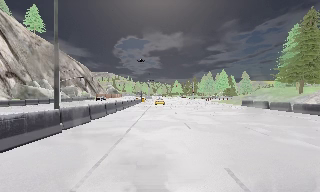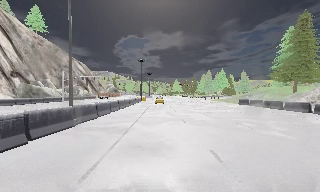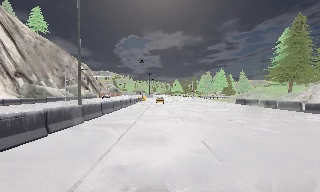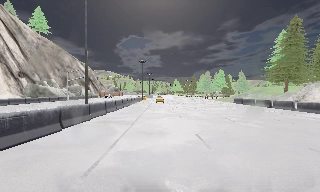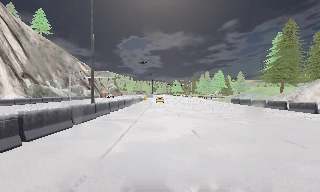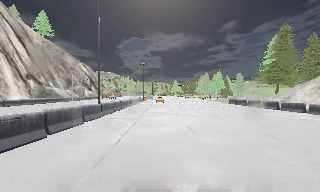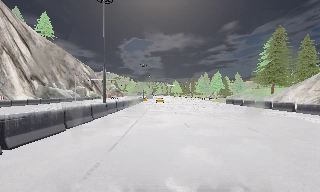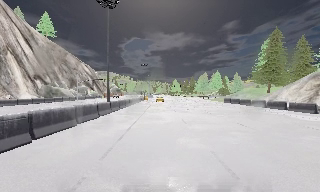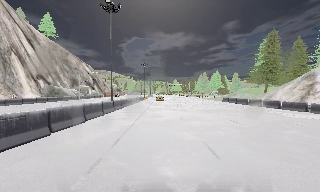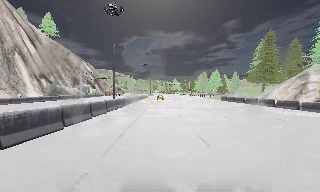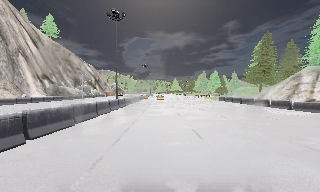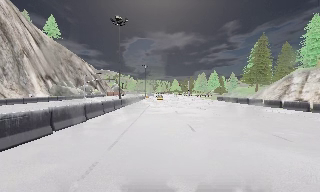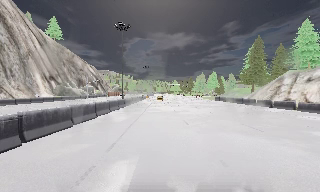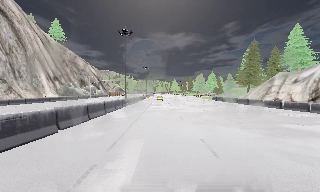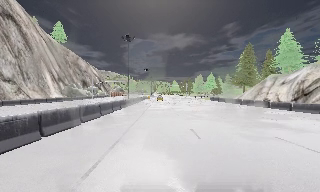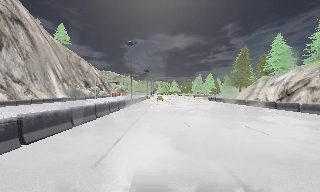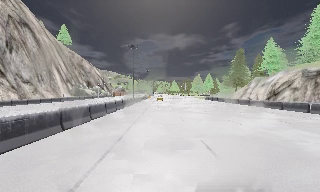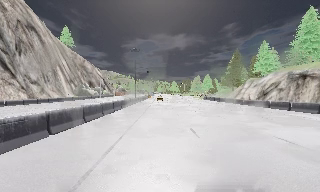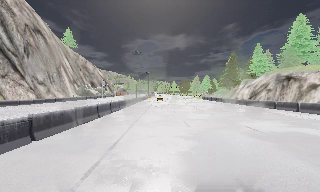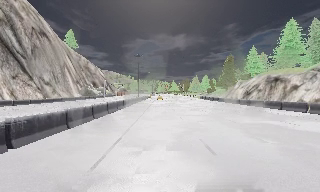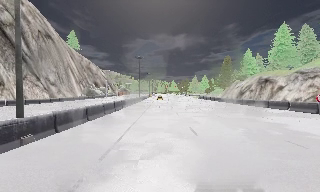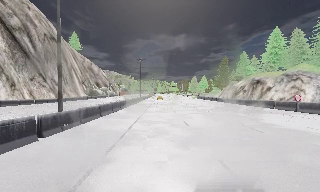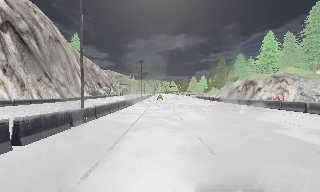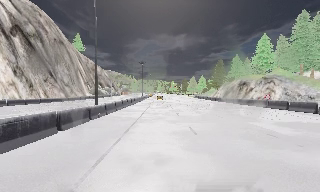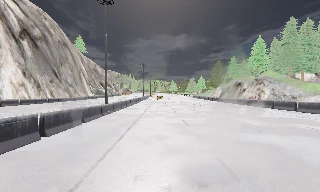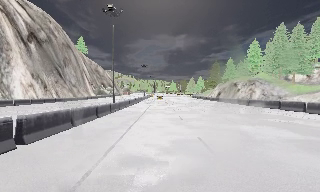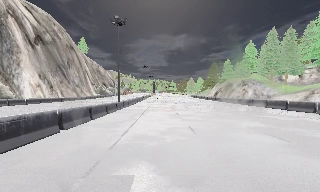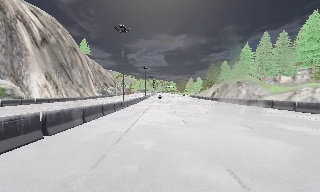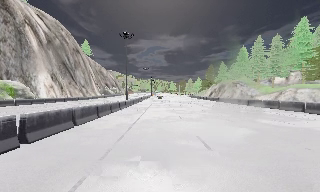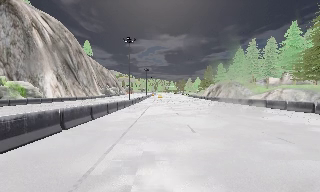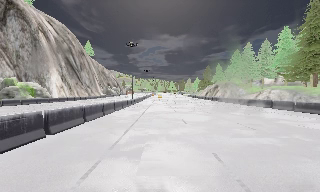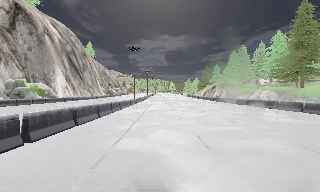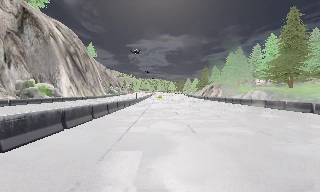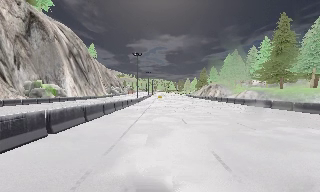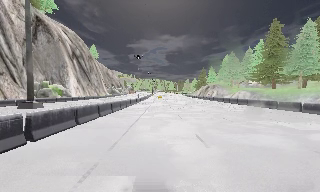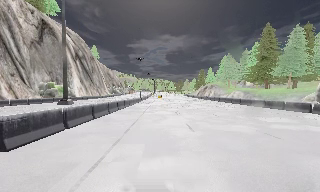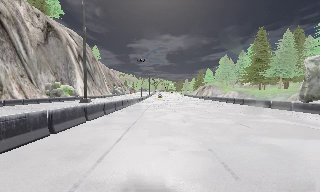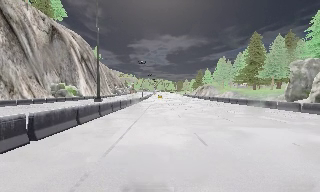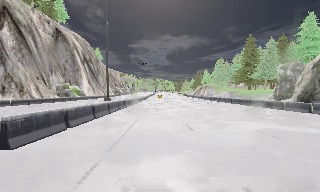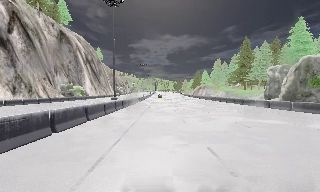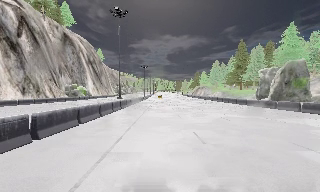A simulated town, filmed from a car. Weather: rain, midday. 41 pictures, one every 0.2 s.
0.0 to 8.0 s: The camera travels backward, about 85 m, so what stands in front gets smaller. It gains speed.
The film runs backward here.
